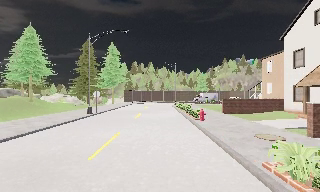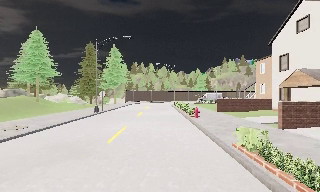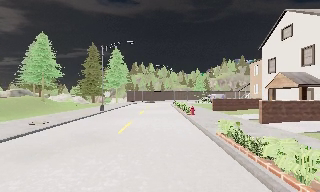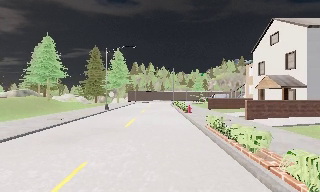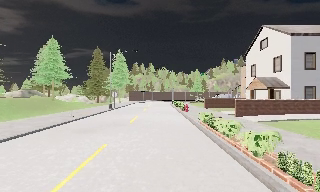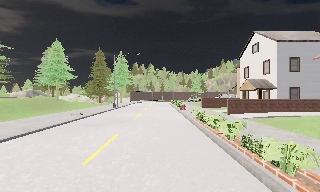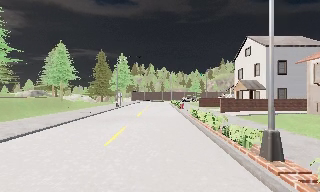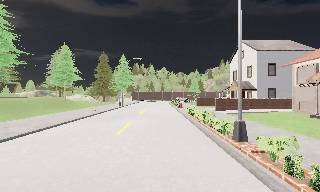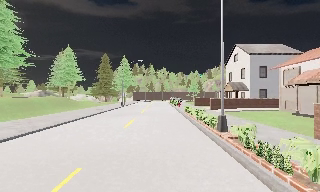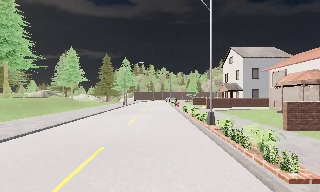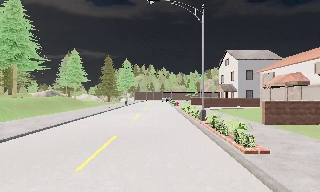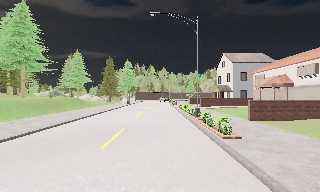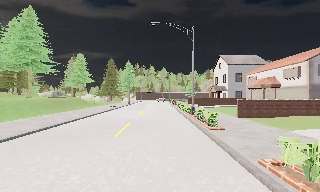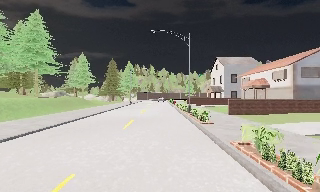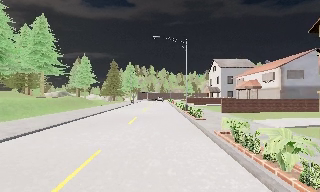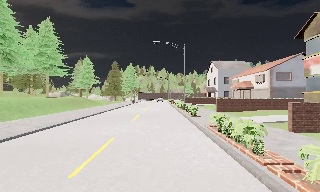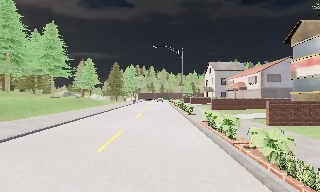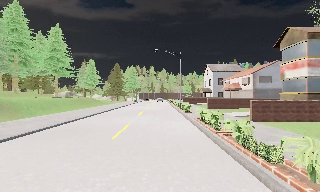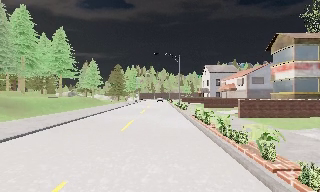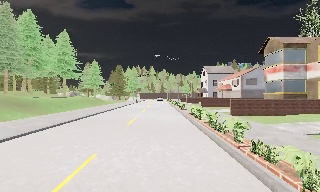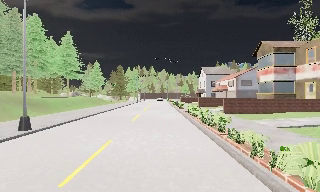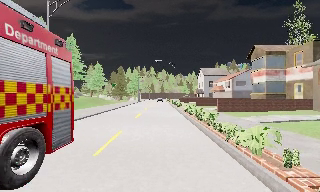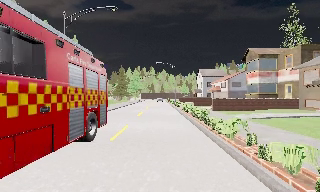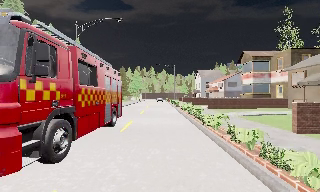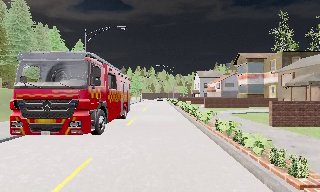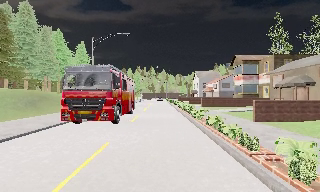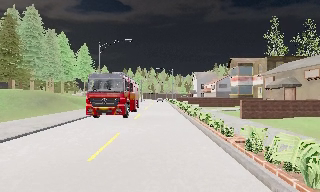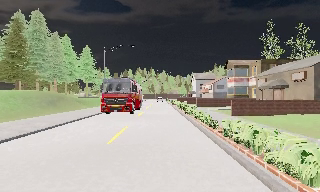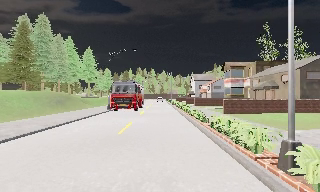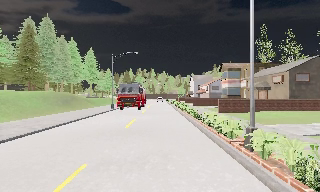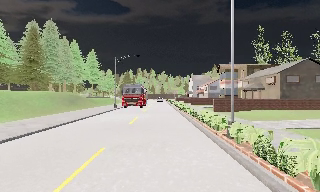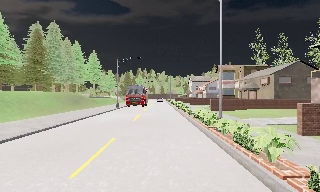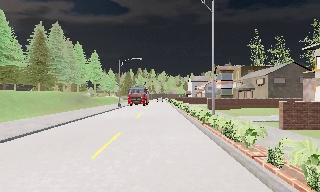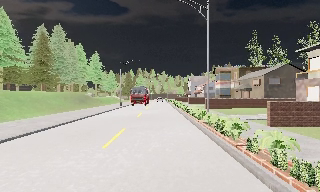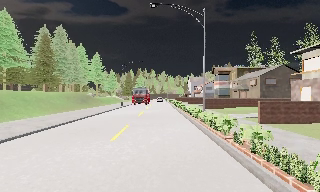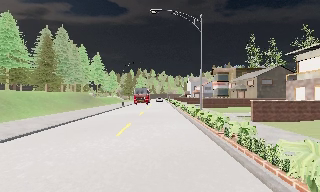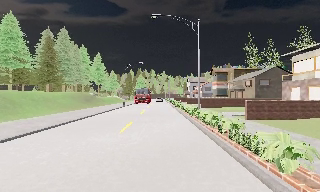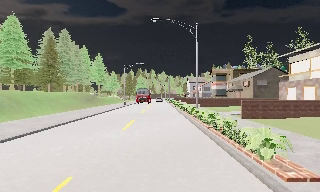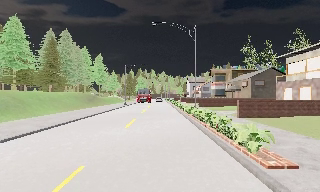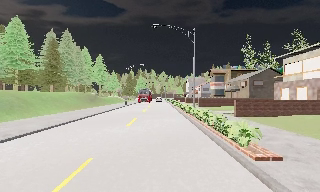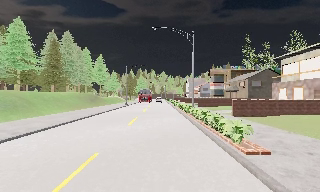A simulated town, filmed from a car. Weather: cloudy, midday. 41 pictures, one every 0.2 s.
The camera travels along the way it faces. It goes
backward.
0.0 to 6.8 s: The camera travels backward, about 50 m, so what stands in front gets smaller.
6.8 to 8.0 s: The camera travels backward, about 3.5 m, so what stands in front gets smaller. It loses speed.
The film runs backward here.
